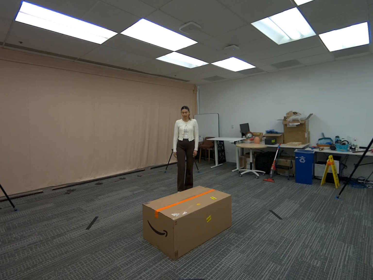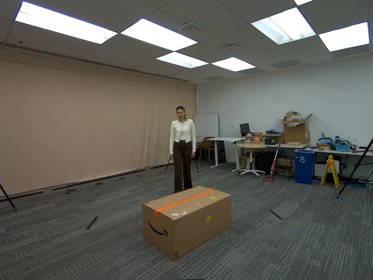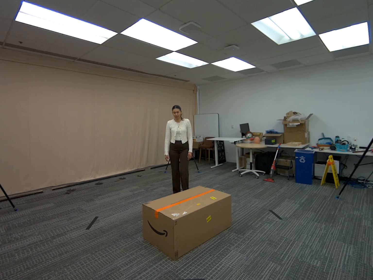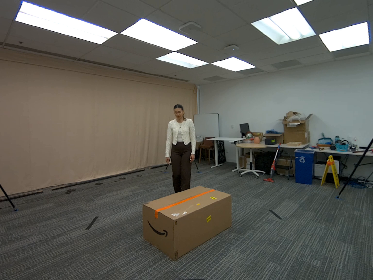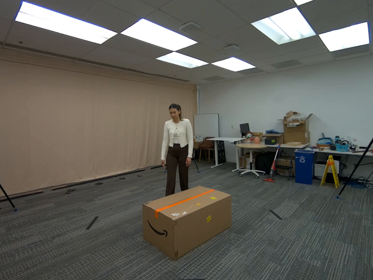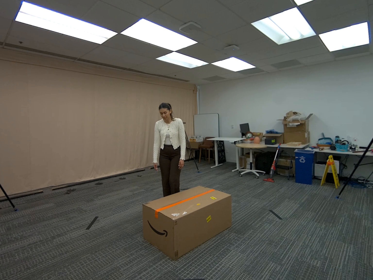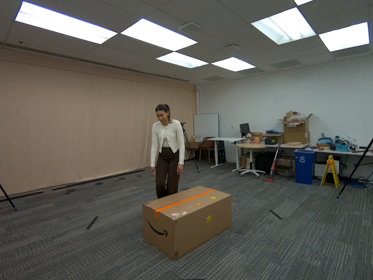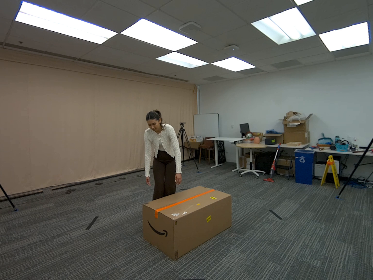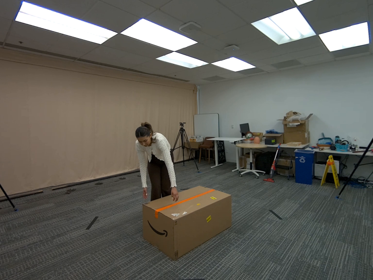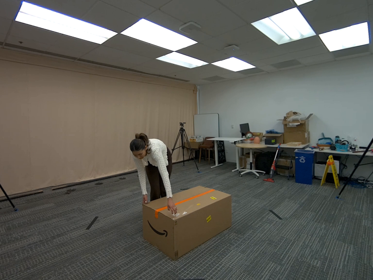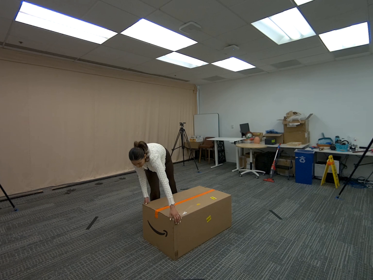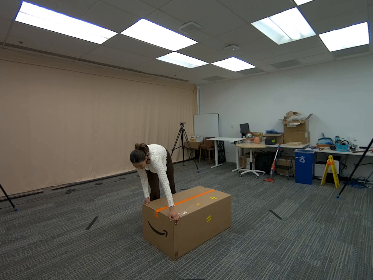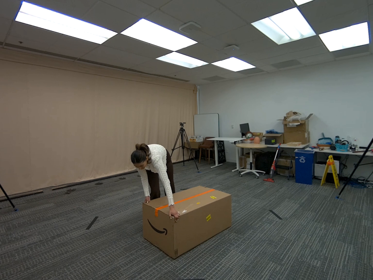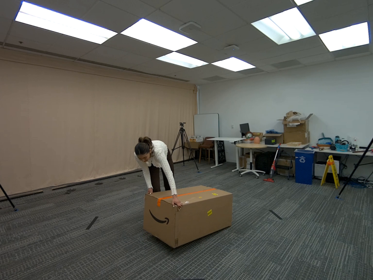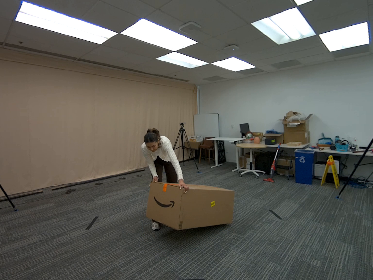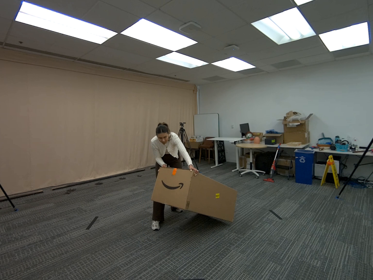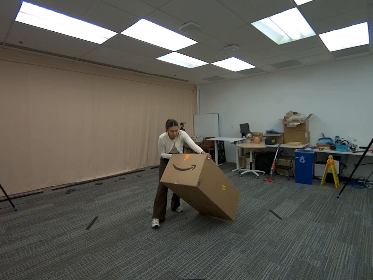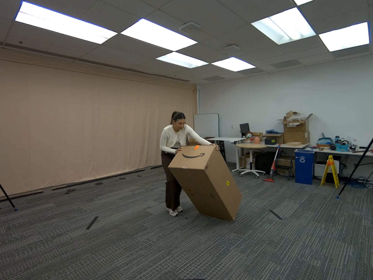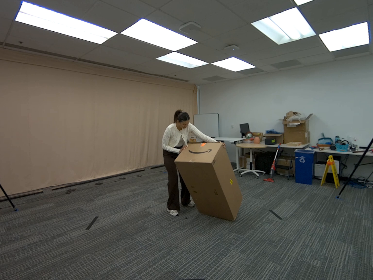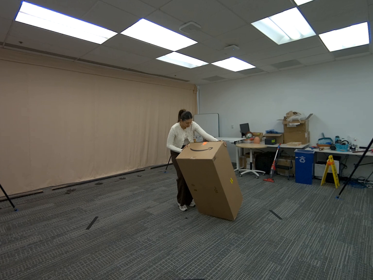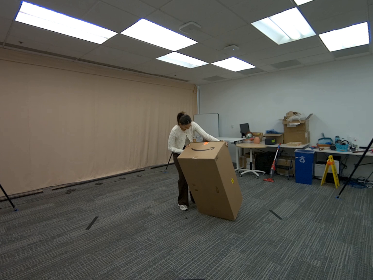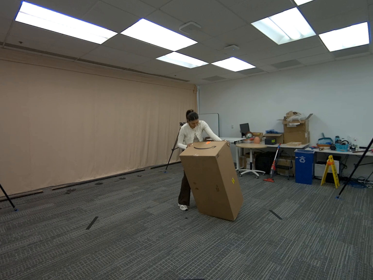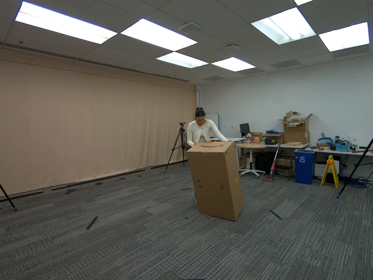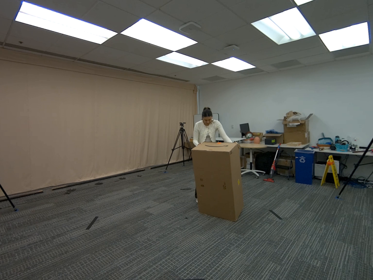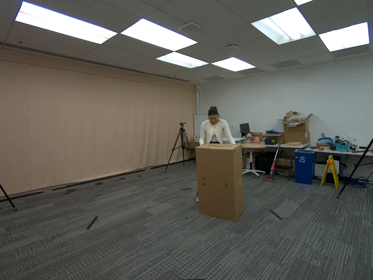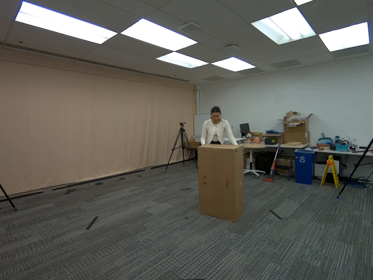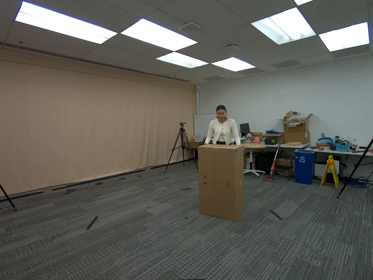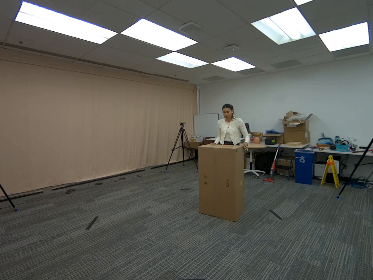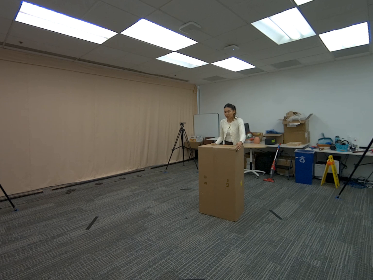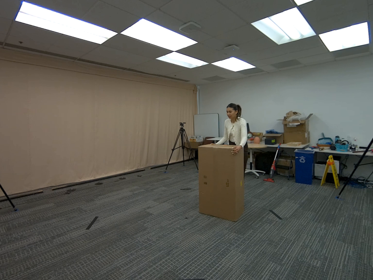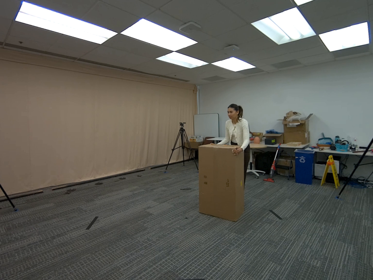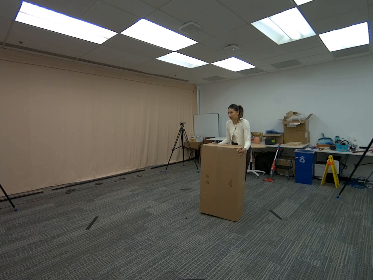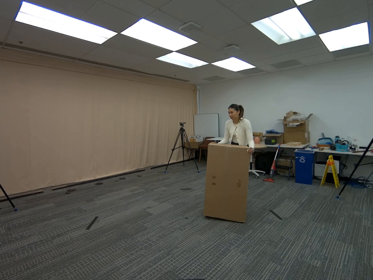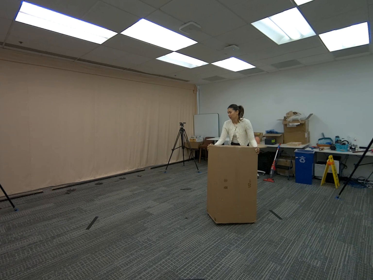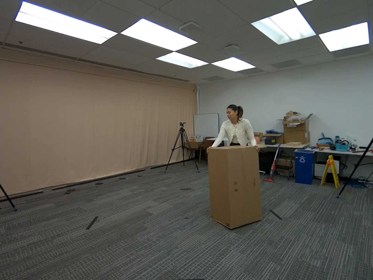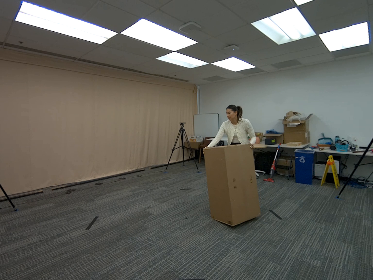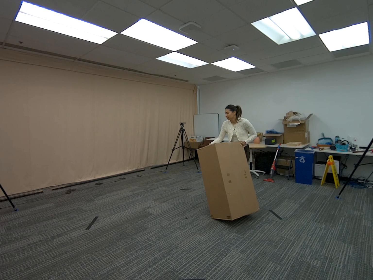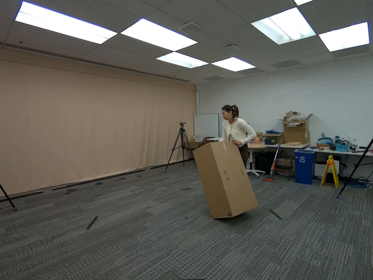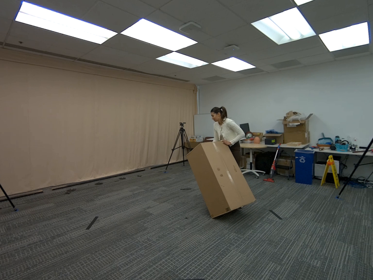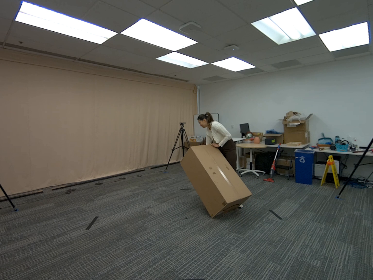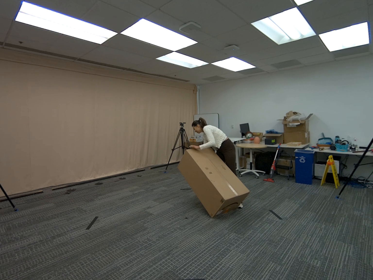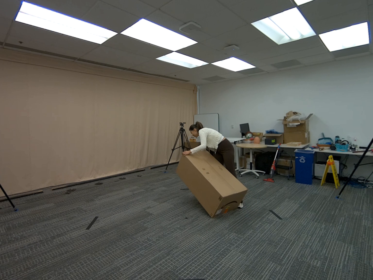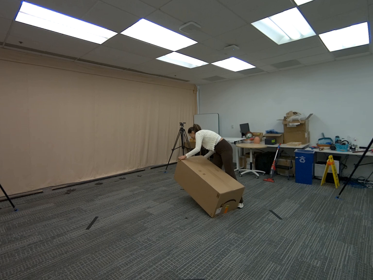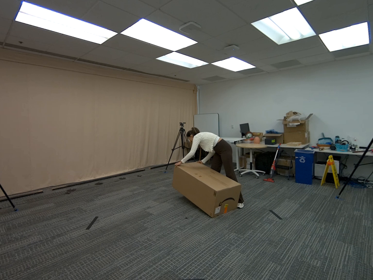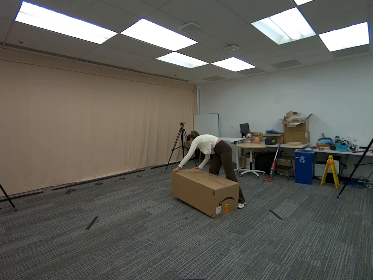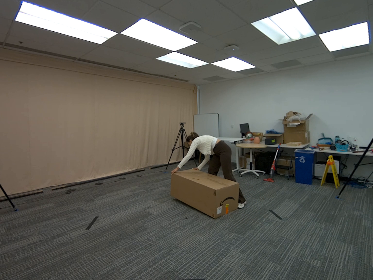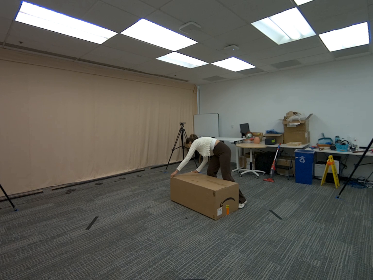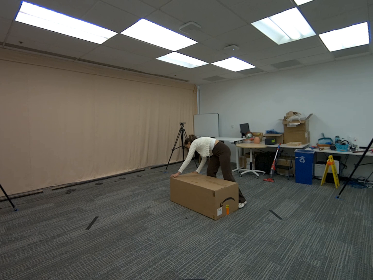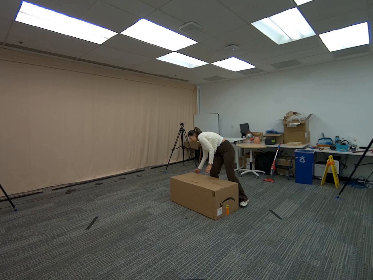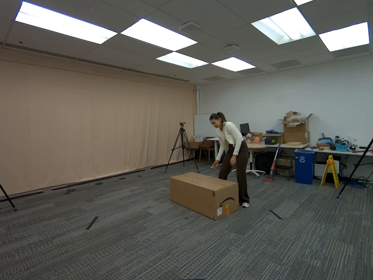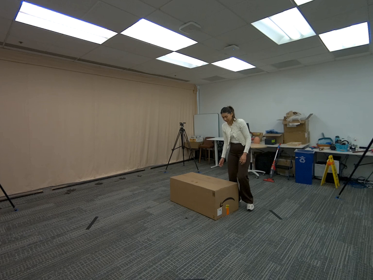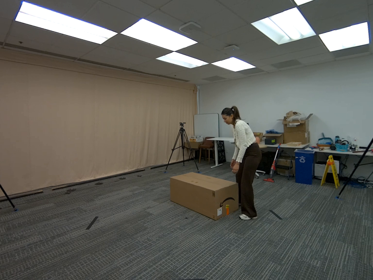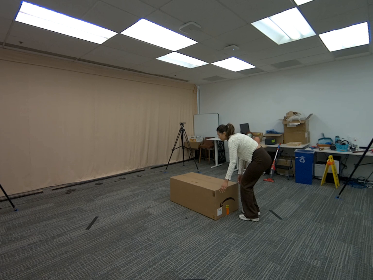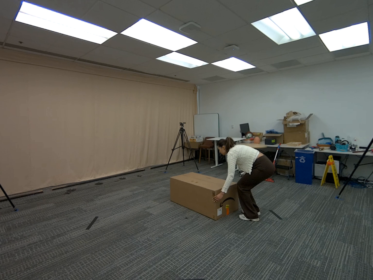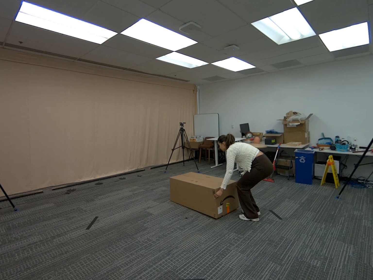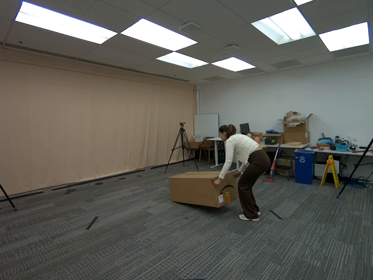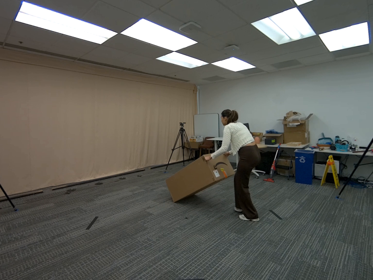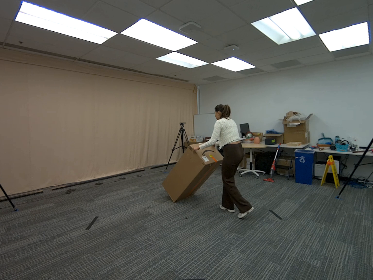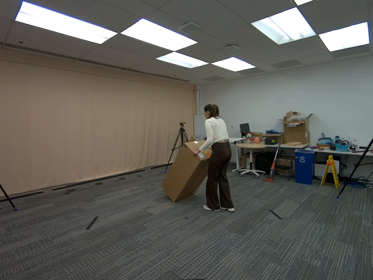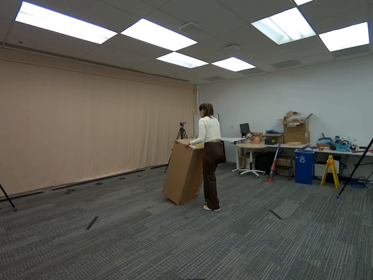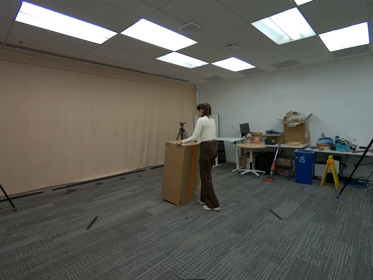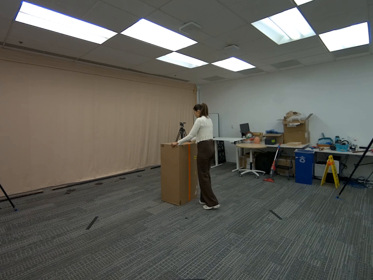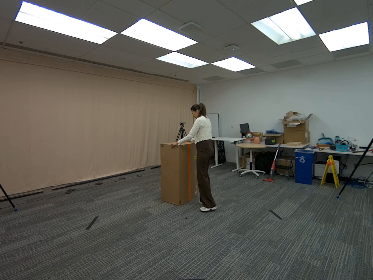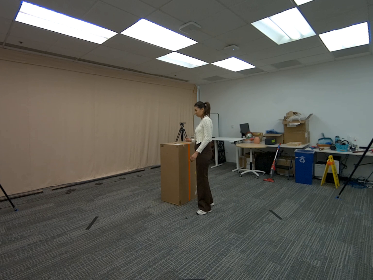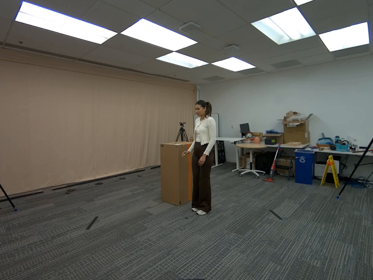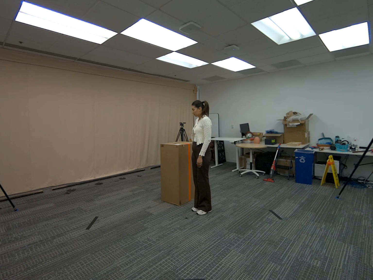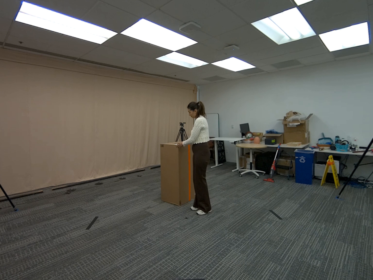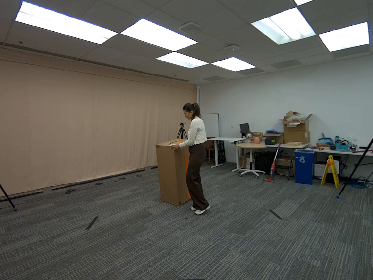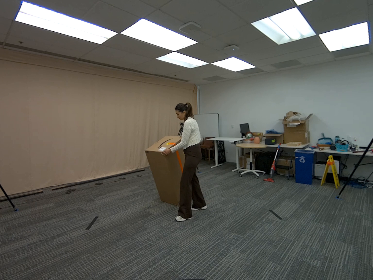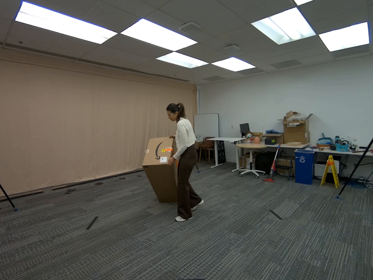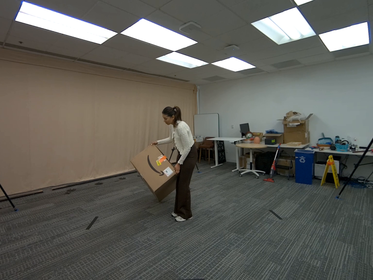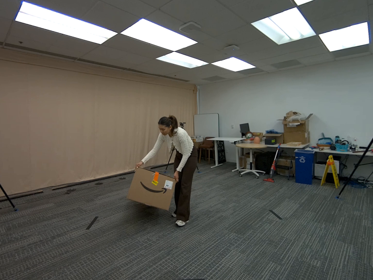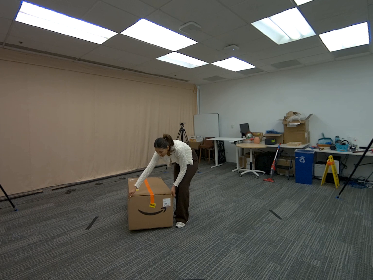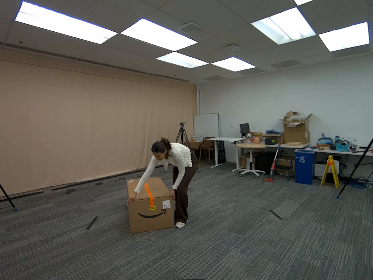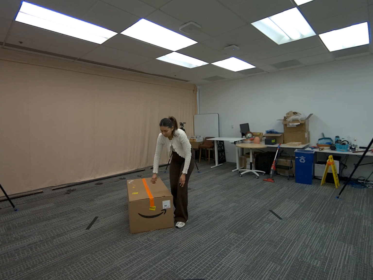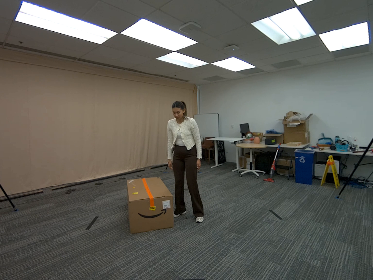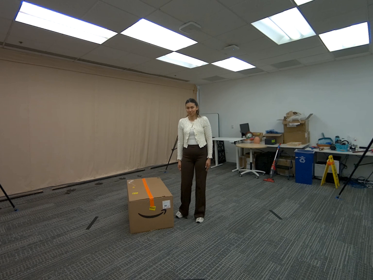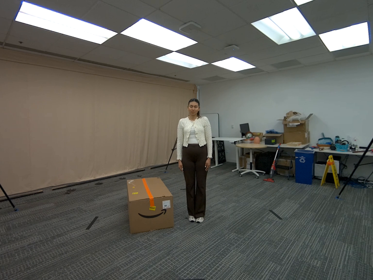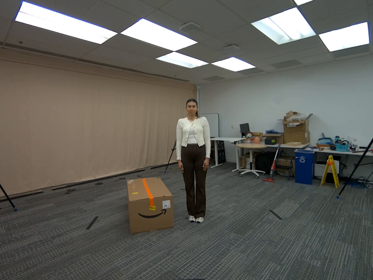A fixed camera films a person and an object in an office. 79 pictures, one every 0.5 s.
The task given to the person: Walk to the giant cardboard box on the ground and use both hands to rotate it into a vertical upright position. Then lower it back down so it lies flat on the ground. Repeat the action by rotating the box upright again and placing it back down flat on the ground.
